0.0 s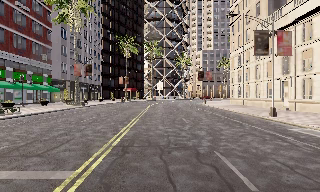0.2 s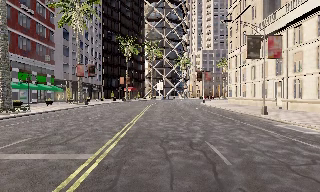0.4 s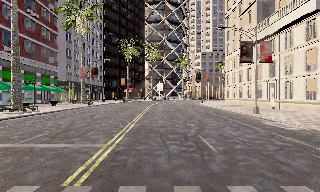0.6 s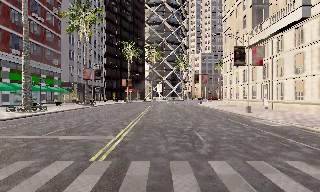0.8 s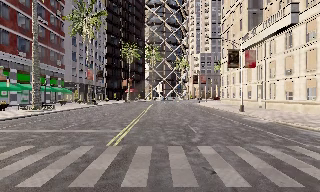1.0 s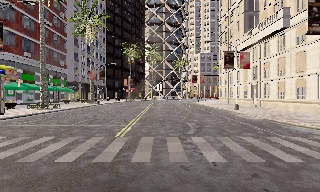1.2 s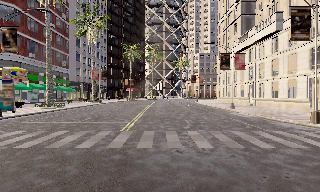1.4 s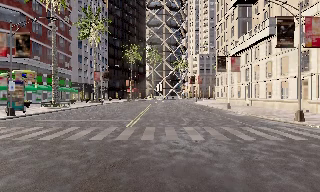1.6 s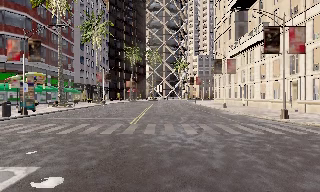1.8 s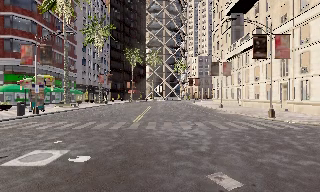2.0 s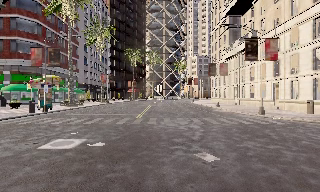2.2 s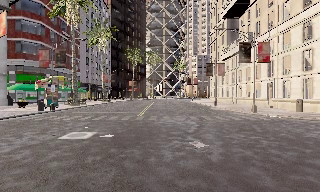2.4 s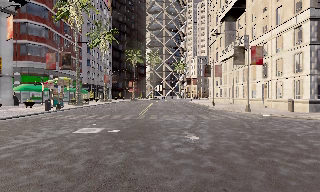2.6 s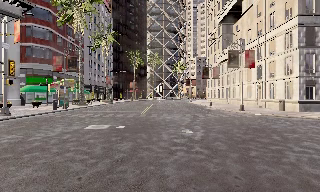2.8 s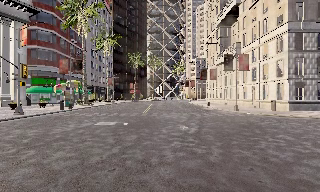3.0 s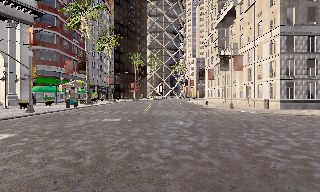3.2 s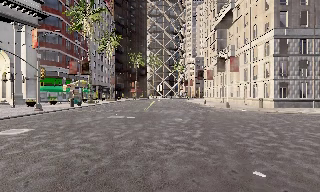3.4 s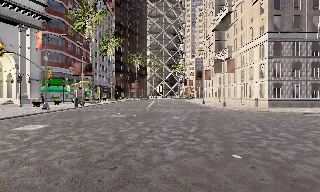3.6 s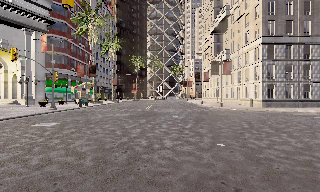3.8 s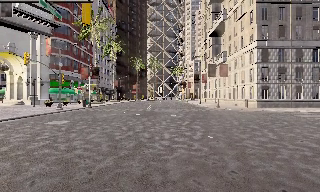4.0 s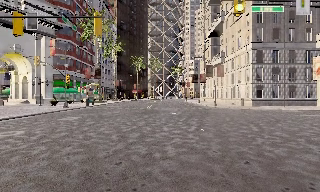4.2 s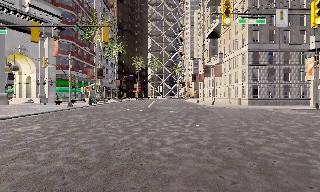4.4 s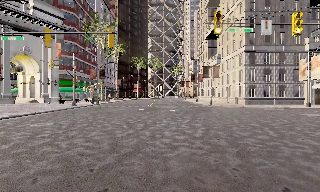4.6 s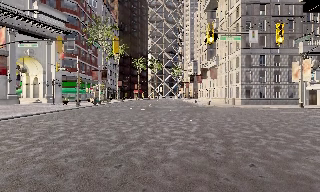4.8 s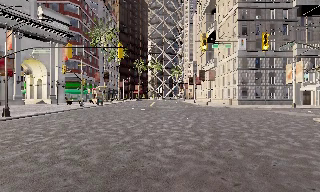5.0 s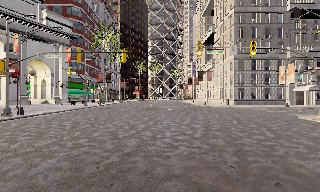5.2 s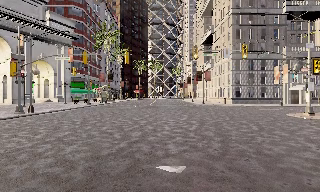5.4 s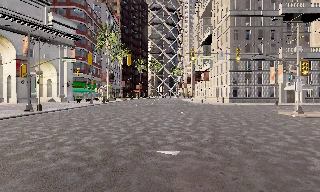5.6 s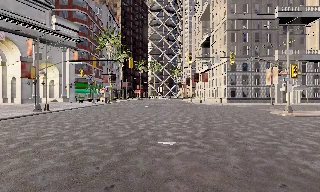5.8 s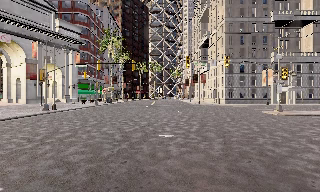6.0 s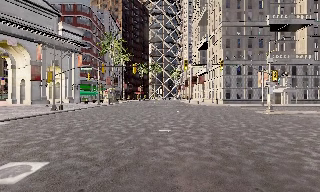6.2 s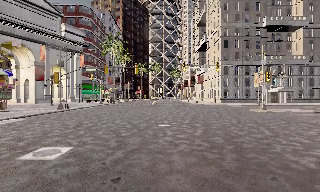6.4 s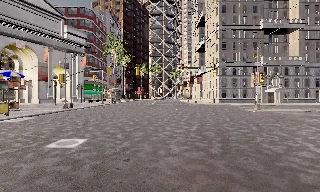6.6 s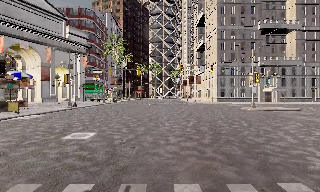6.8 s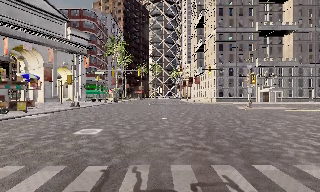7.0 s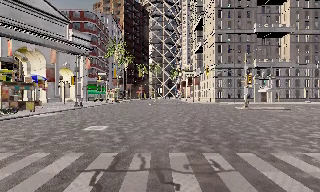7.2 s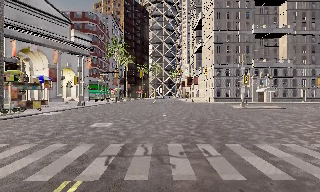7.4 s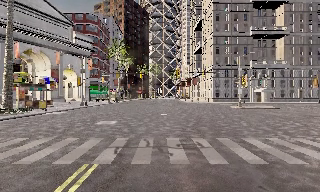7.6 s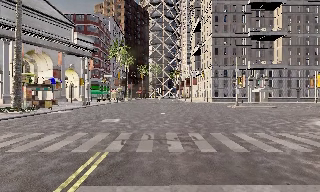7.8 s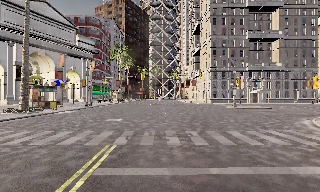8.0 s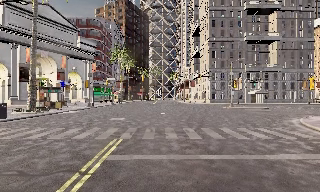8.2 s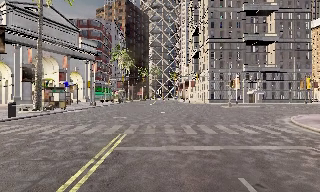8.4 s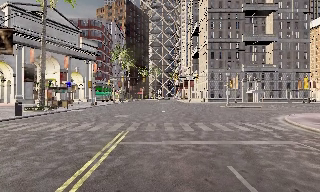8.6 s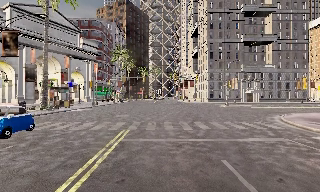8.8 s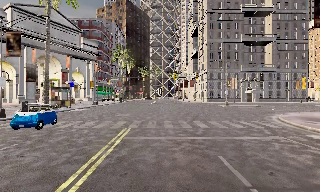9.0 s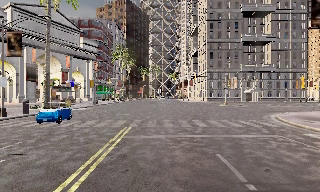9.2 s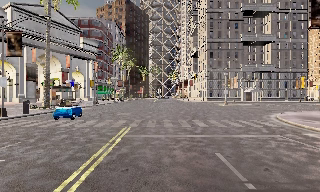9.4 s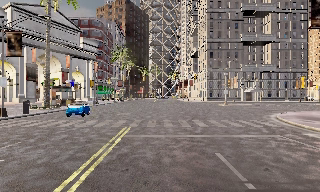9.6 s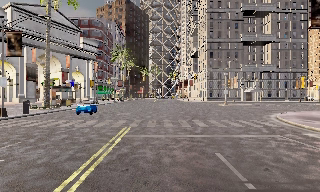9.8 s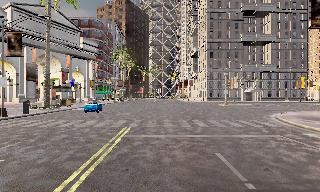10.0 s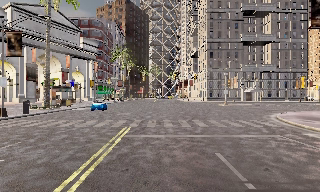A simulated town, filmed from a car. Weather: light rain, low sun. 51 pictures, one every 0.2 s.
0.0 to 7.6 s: The camera travels backward, about 40 m, so what stands in front gets smaller.
7.6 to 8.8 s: The camera travels backward, about 4 m, so what stands in front gets smaller. It loses speed.
8.8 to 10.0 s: The camera shifts only a little, or ends up much as it began.
The film runs backward here.
